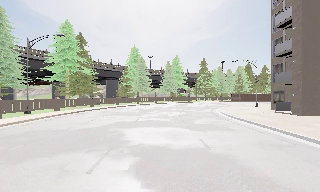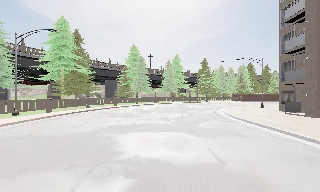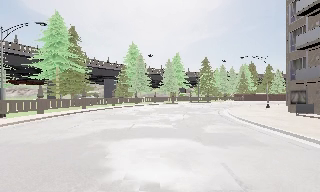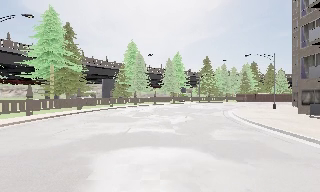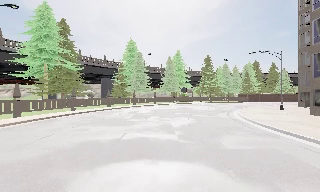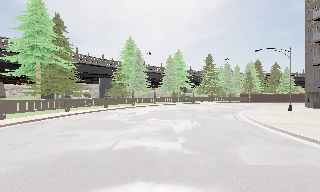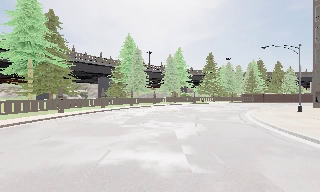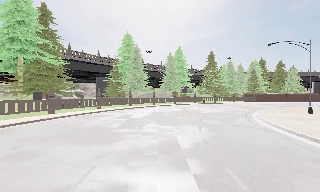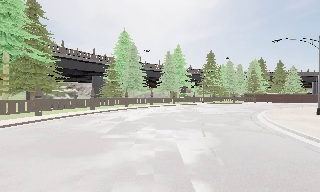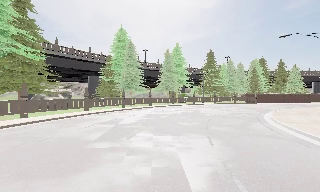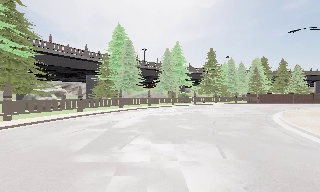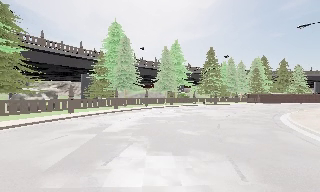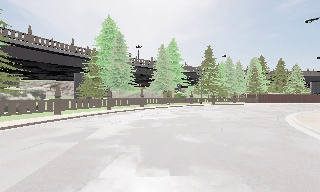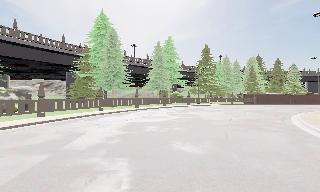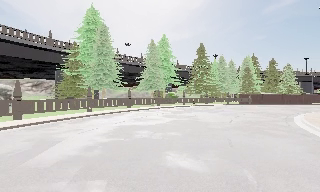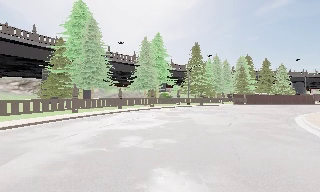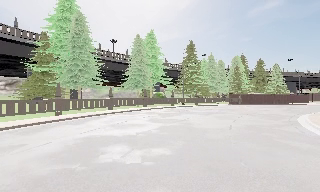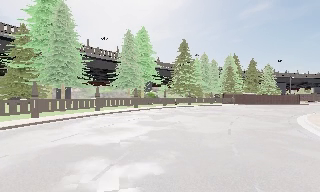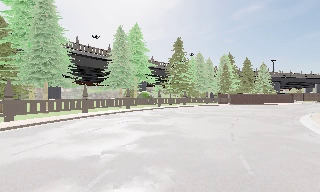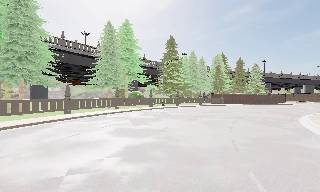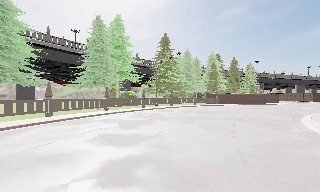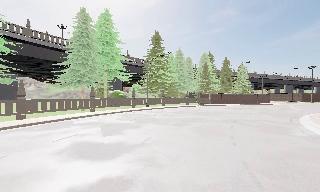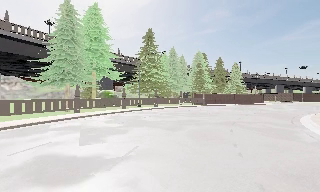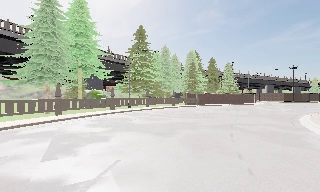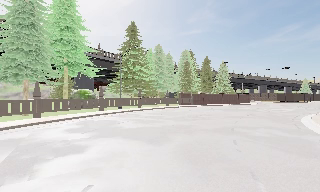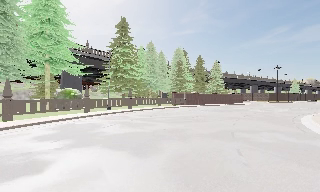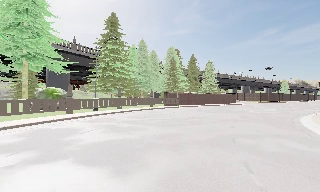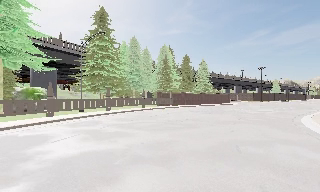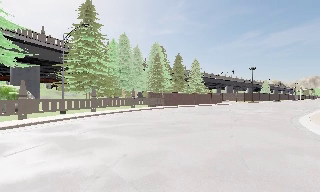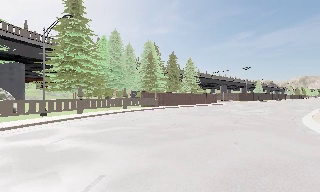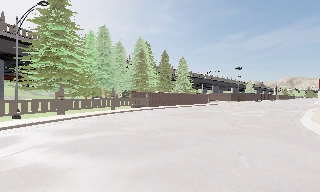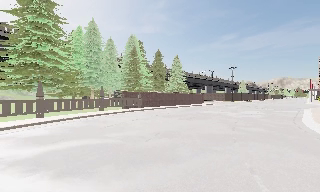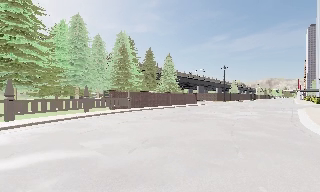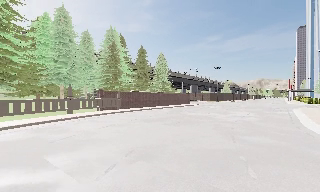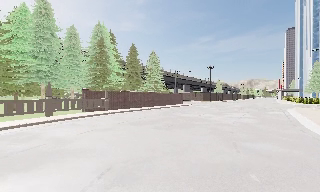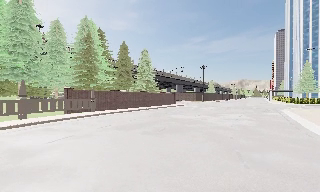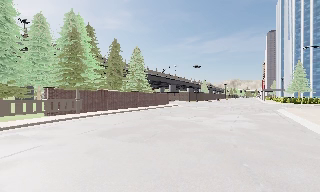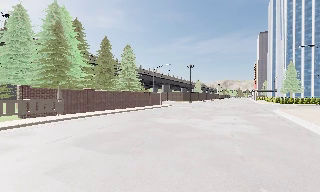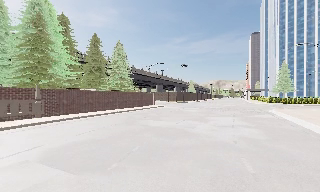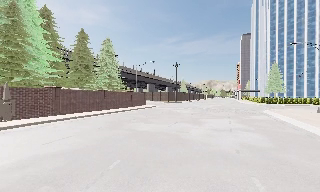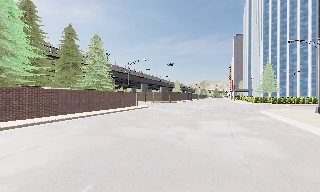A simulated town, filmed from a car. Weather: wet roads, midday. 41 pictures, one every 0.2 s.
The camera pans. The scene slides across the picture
to the left.
The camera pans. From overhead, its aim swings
clockwise.
0.0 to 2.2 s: The camera travels forward, about 14 m, so what stands in front looms larger.
2.2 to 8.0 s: The camera swings to its right by about 70 degrees, and the scene slides to the left. It travels forward, about 35 m.
The film runs forward here.
